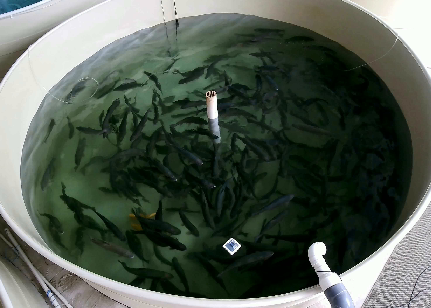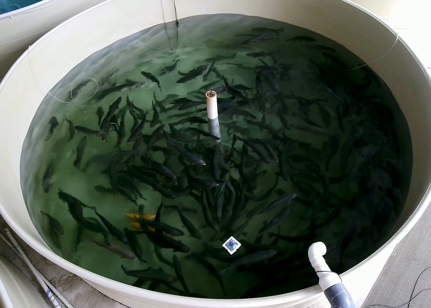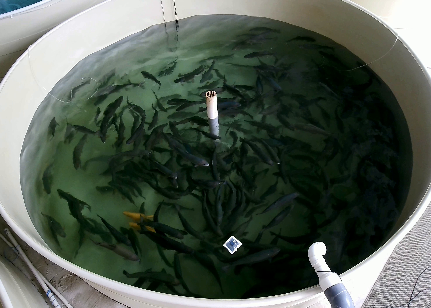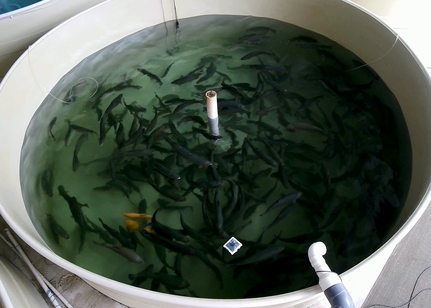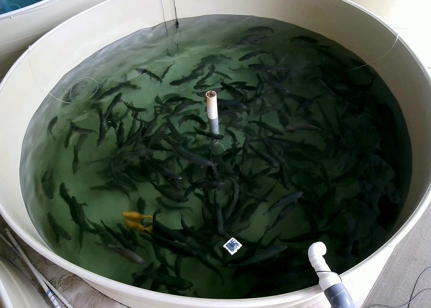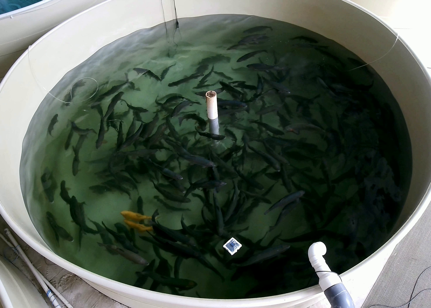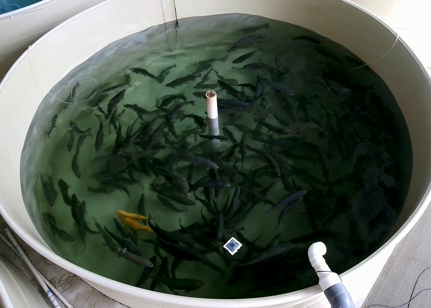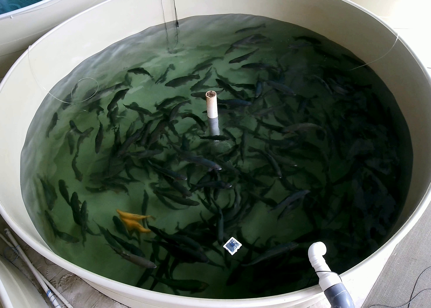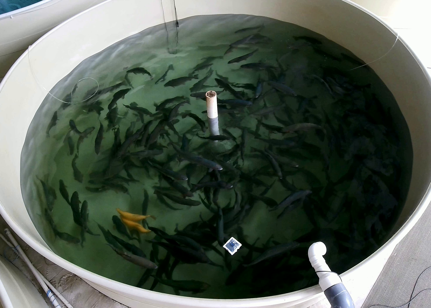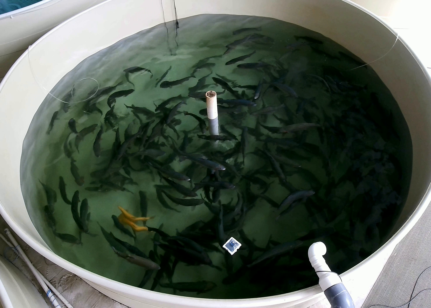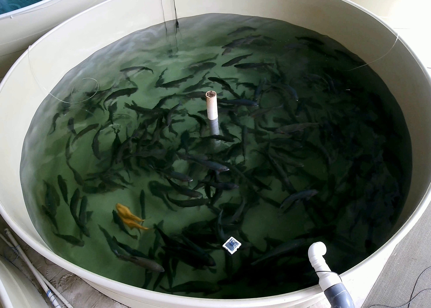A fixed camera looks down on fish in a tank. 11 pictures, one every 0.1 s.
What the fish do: Foraging.
